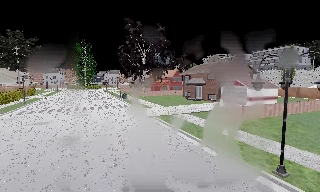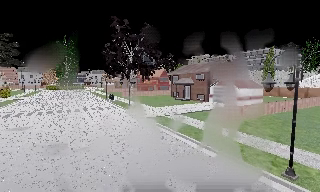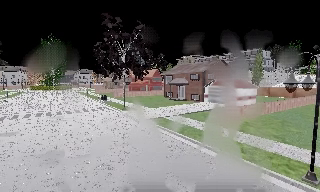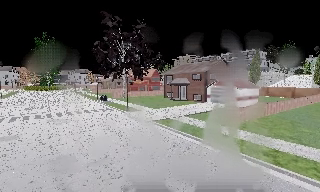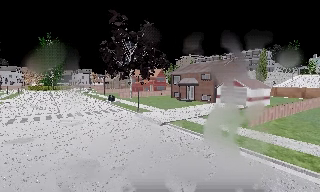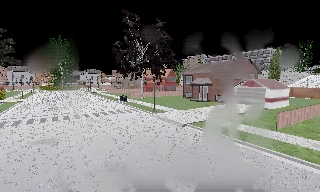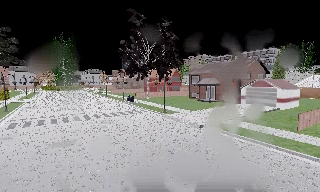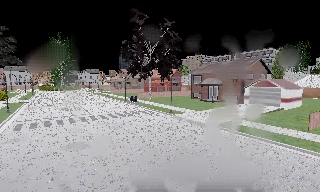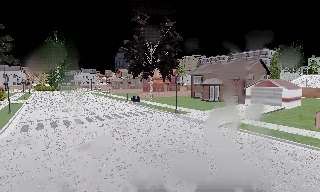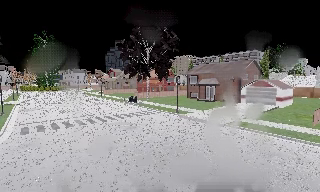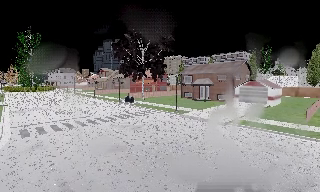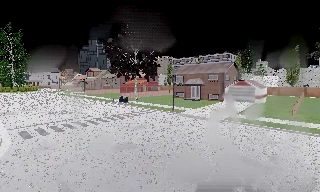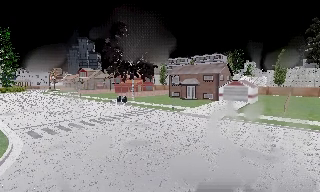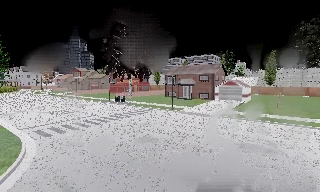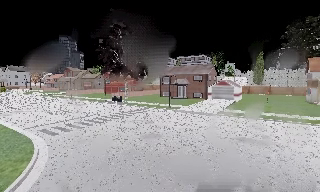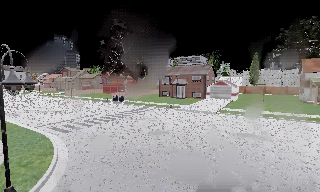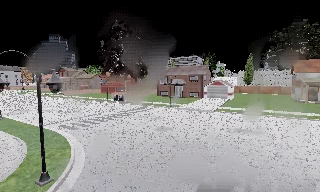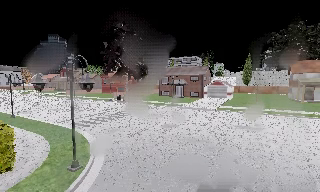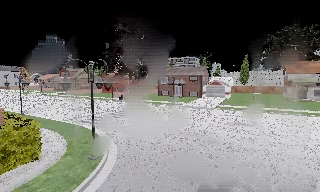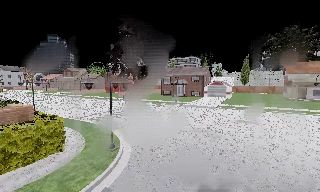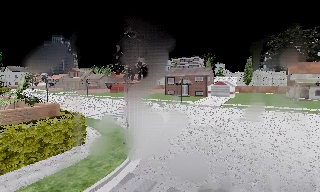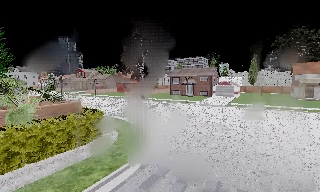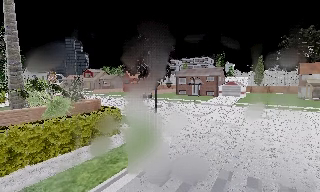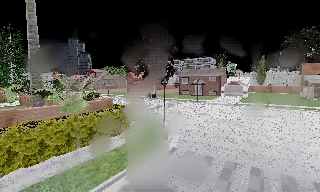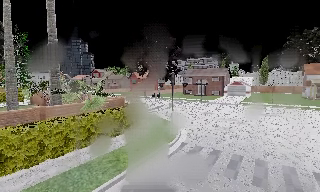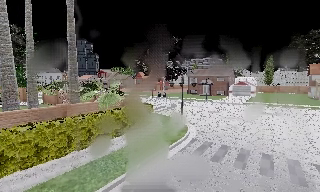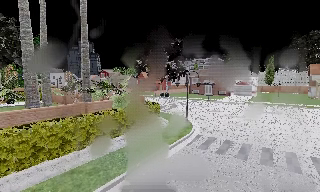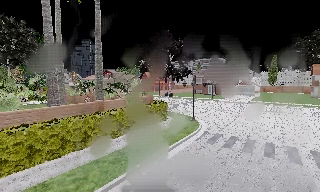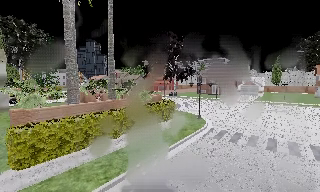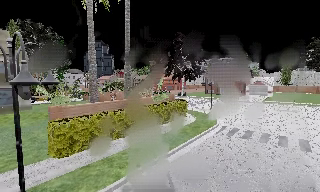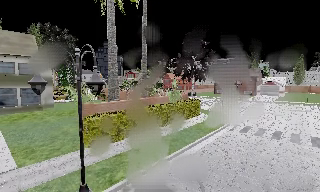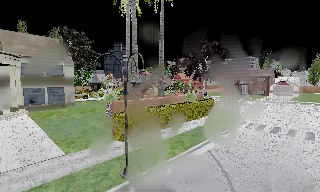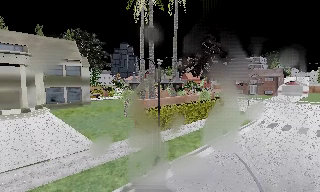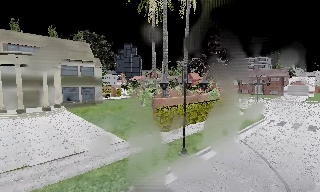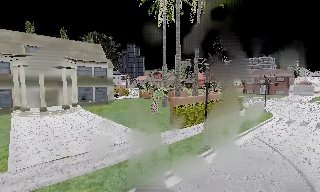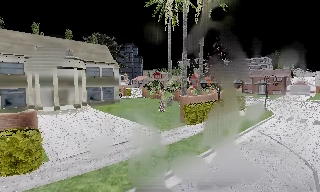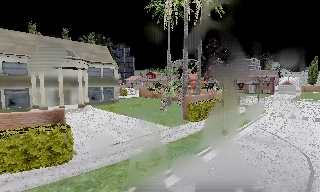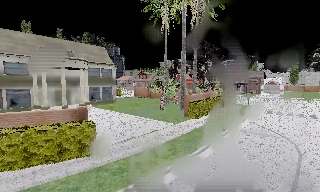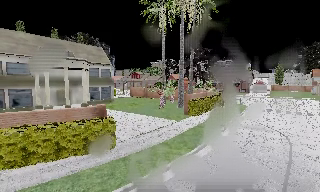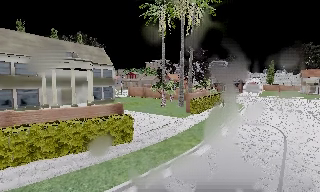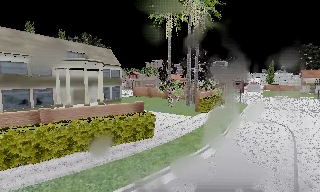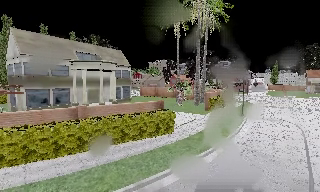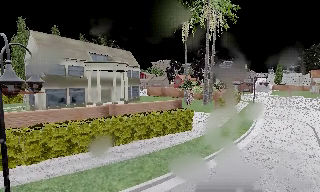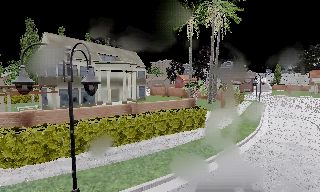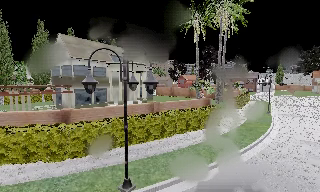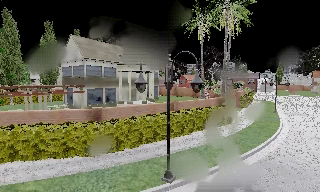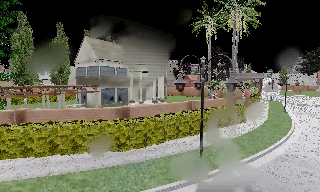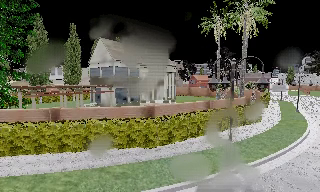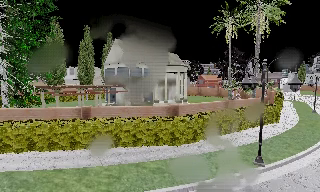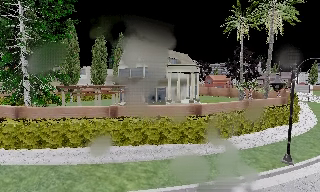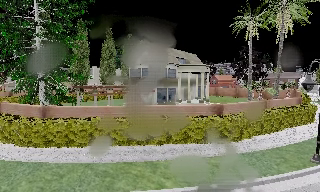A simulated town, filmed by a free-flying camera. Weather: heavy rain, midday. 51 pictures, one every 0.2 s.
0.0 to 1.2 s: The camera travels to its left and forward, about 7 m, so close, fixed things drift to the right.
1.2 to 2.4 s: The camera pans to its right, which is clockwise from overhead, by about 20 degrees. It travels to its left, about 8 m.
2.4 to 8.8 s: The camera travels to its left and backward, about 40 m, so close, fixed things drift to the right.
8.8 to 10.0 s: The camera travels to its left, about 8 m, so close, fixed things drift to the right.
The film runs forward here.
